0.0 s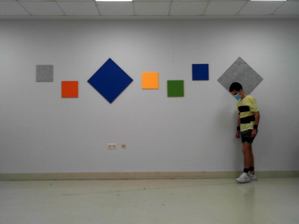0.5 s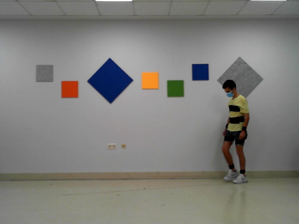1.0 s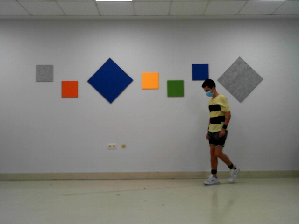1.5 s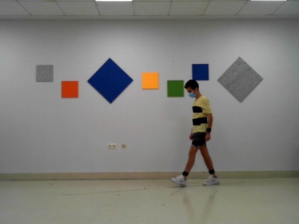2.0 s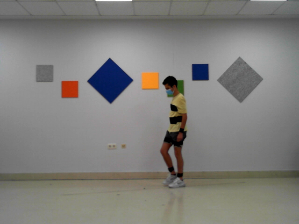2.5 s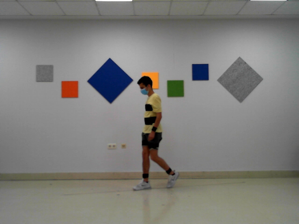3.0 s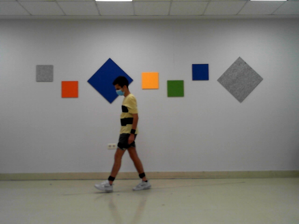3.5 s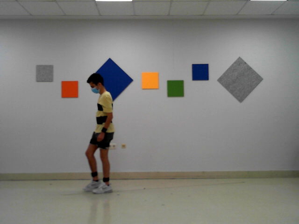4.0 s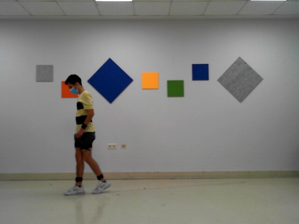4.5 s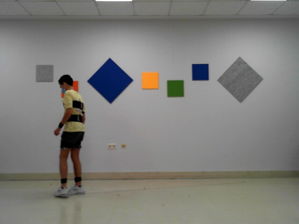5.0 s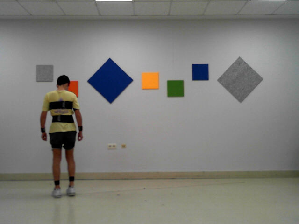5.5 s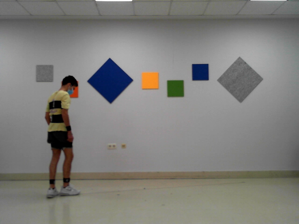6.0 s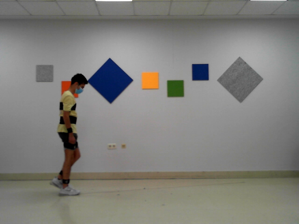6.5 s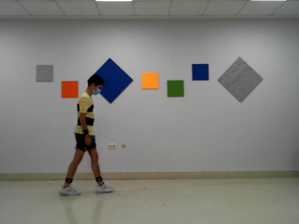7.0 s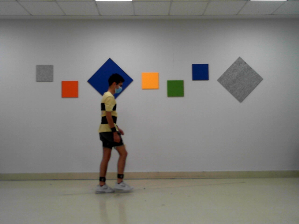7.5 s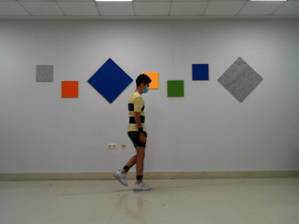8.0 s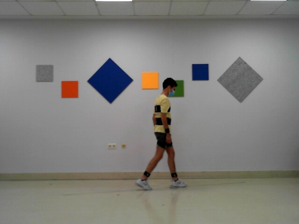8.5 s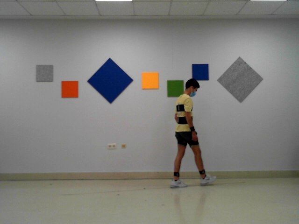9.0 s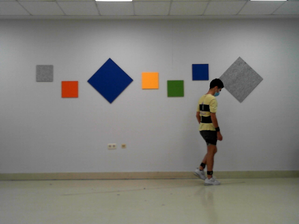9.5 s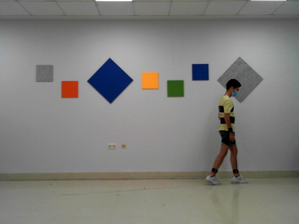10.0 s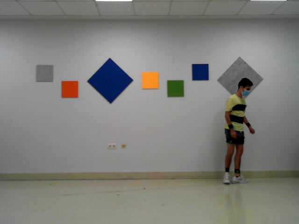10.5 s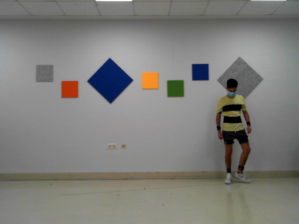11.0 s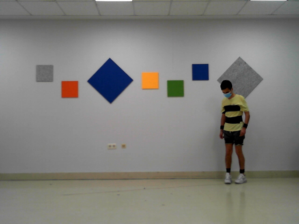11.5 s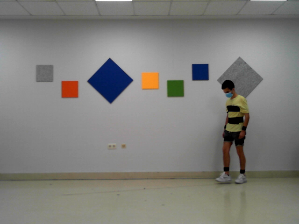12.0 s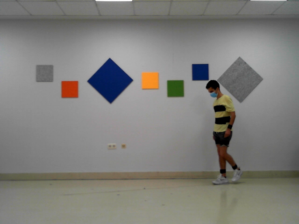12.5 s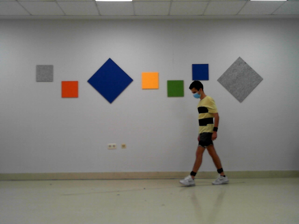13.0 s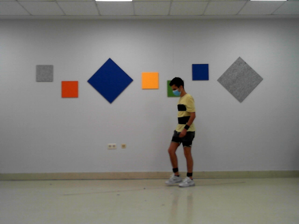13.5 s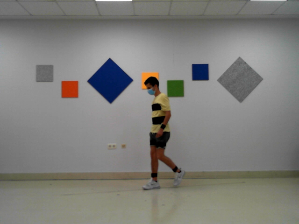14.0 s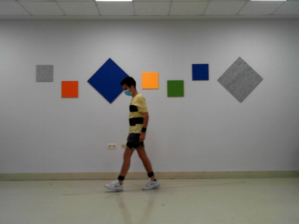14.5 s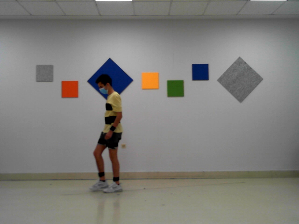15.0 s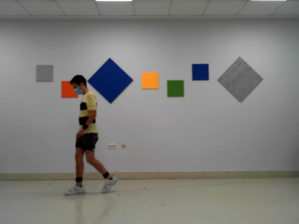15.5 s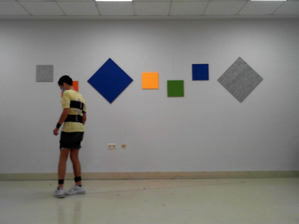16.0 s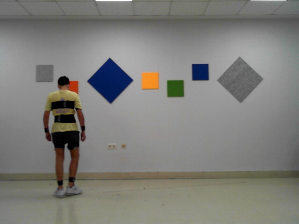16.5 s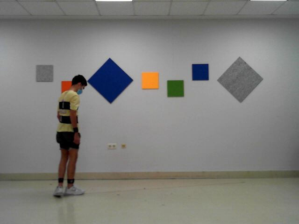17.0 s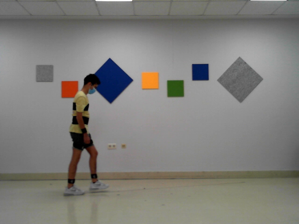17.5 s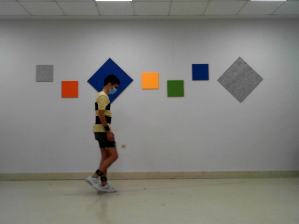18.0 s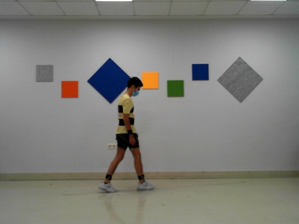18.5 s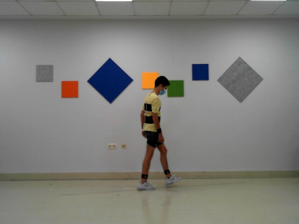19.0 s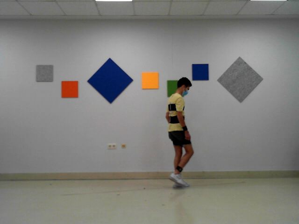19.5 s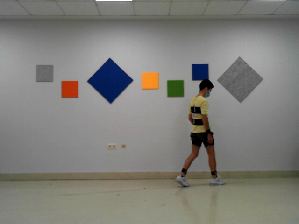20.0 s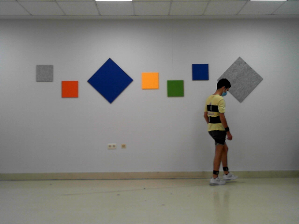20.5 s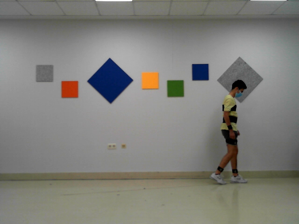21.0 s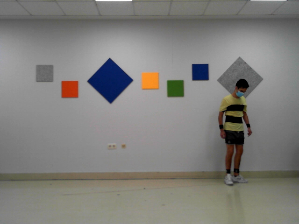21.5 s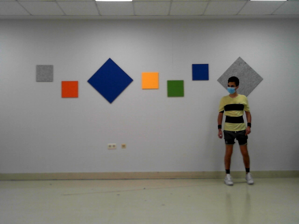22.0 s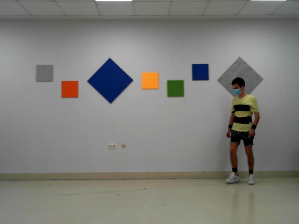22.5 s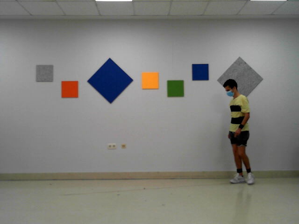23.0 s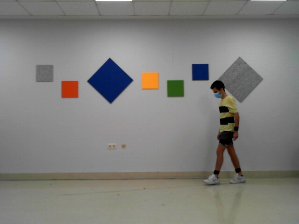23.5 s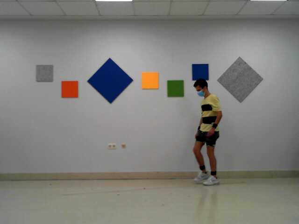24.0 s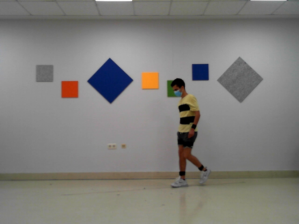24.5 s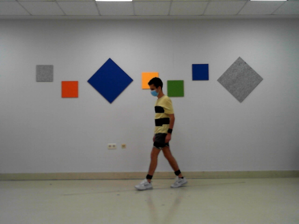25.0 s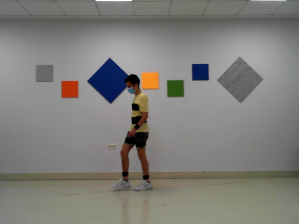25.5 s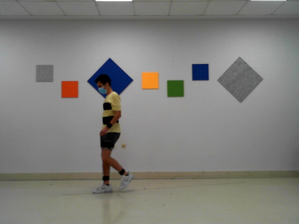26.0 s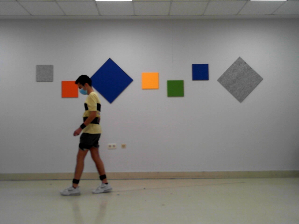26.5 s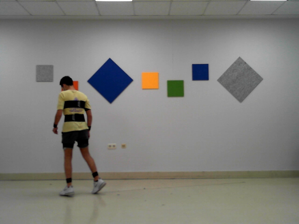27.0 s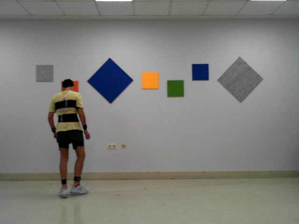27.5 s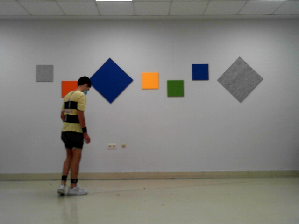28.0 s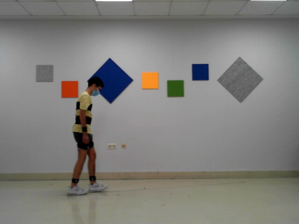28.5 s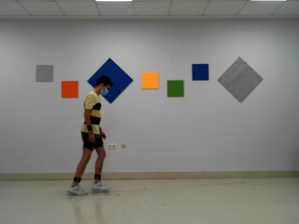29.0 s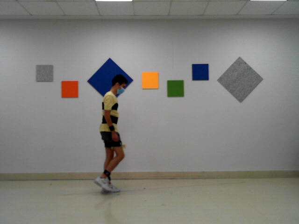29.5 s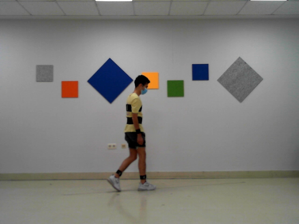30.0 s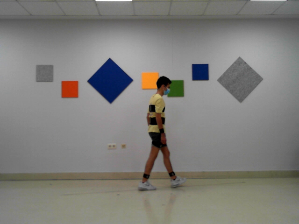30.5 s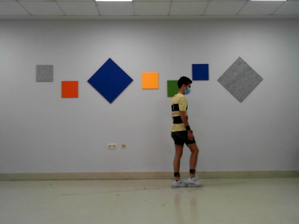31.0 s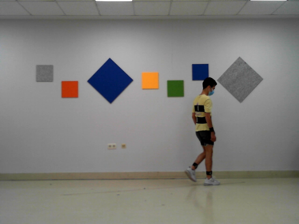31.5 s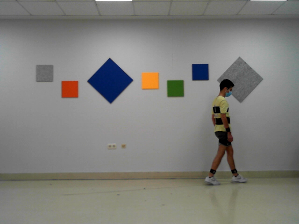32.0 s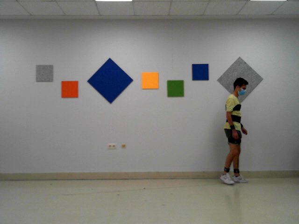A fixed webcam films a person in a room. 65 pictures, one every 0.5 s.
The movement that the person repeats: Walk along a line.
